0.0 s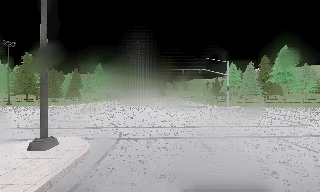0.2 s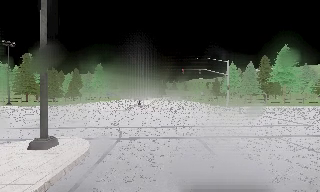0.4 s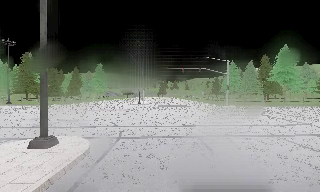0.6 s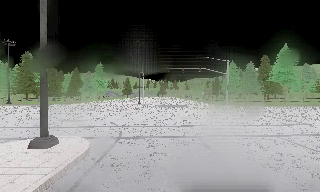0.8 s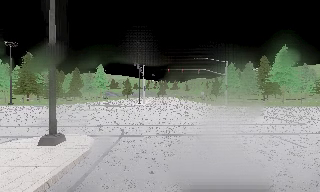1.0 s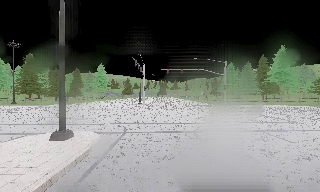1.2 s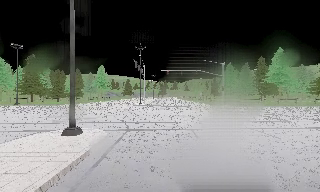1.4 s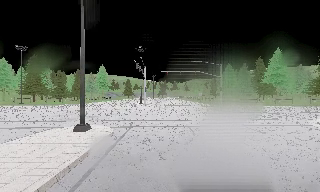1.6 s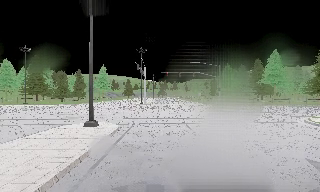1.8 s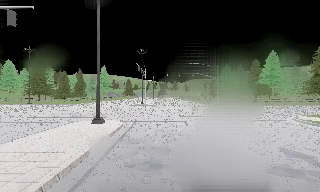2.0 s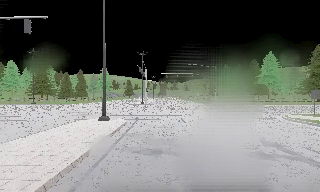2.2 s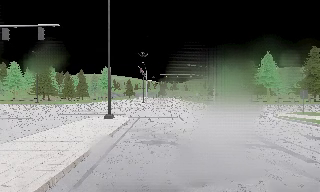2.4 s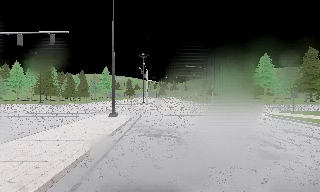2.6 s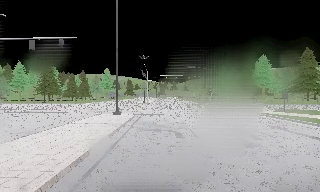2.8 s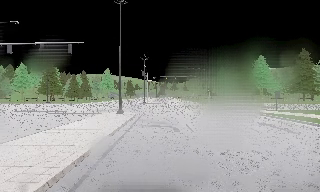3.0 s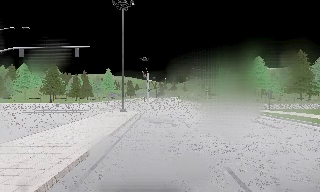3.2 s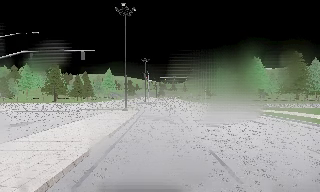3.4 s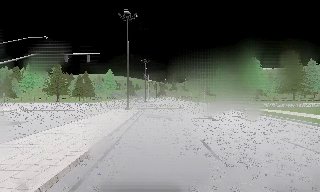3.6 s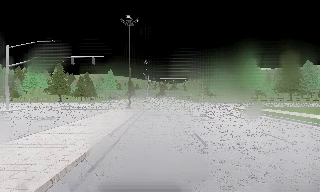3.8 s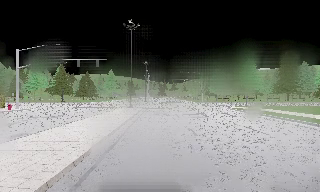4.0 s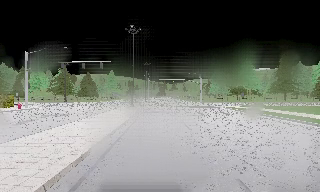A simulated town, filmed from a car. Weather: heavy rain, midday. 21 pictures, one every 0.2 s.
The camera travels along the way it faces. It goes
backward.
0.0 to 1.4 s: The camera travels backward, about 2.5 m, so what stands in front gets smaller. It gains speed.
1.4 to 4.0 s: The camera travels backward, about 16 m, so what stands in front gets smaller.
The film runs backward here.
